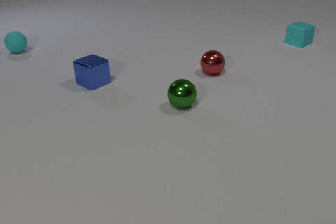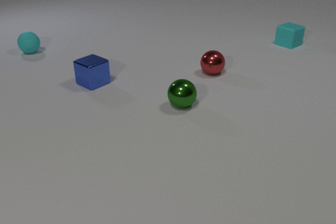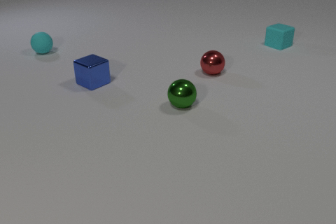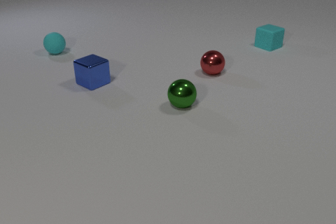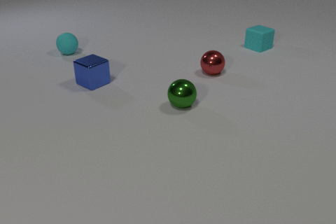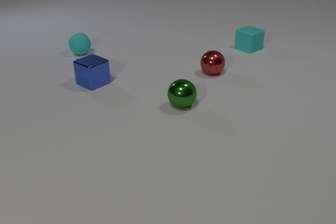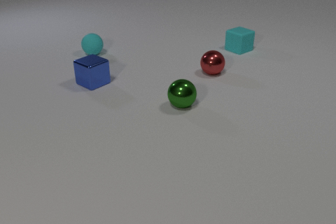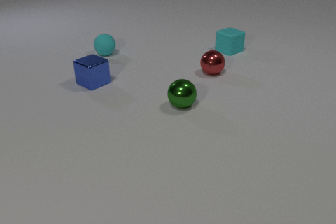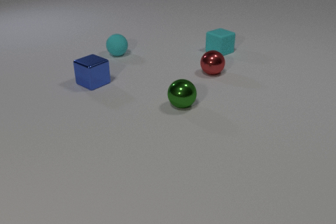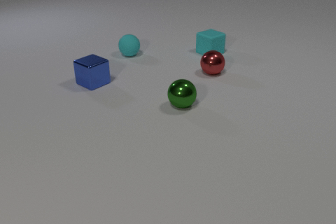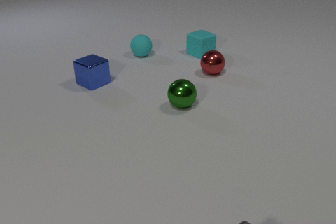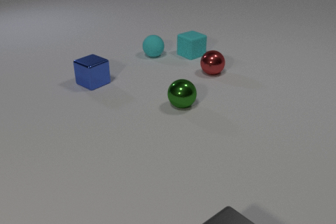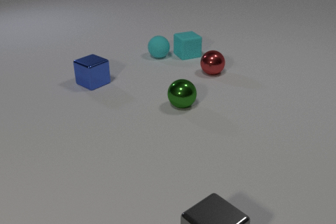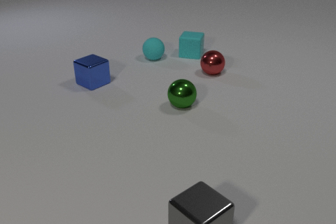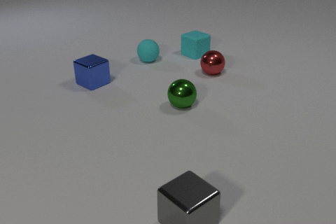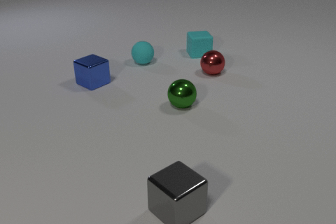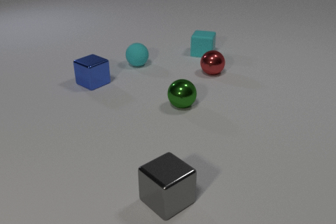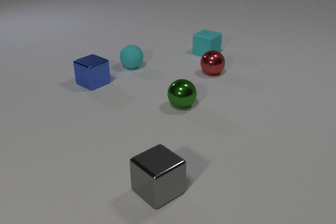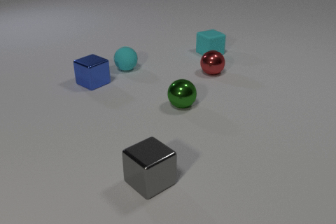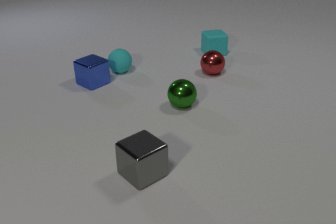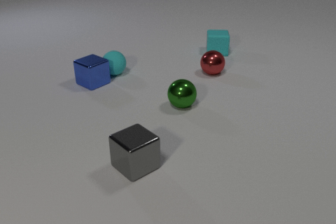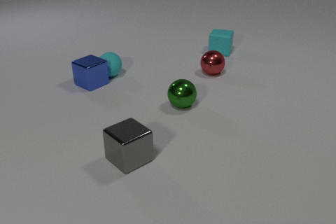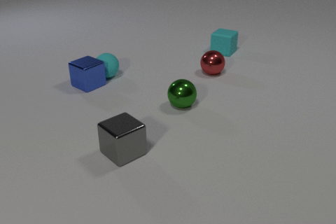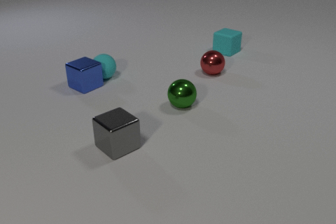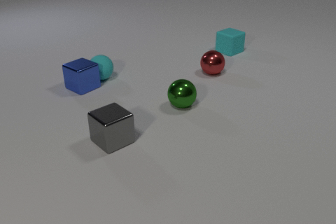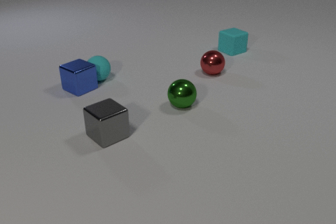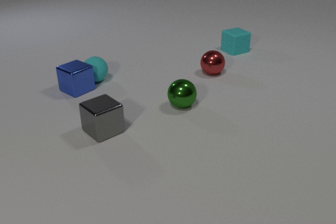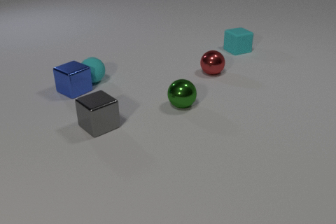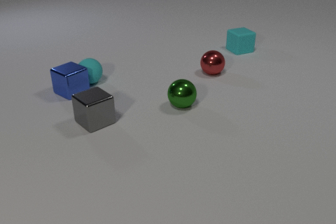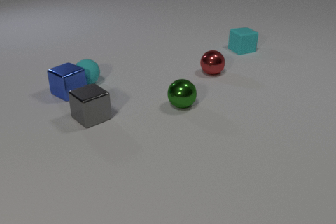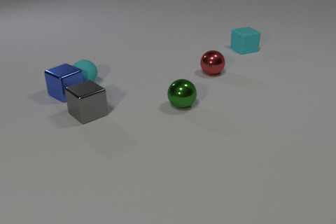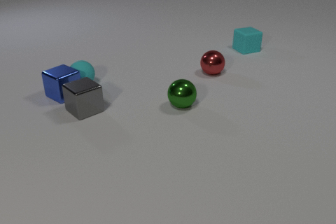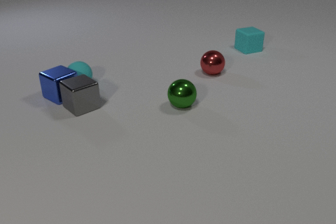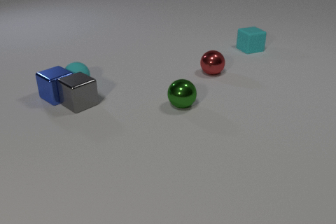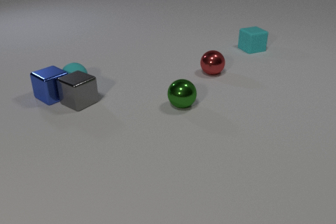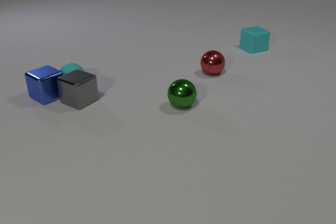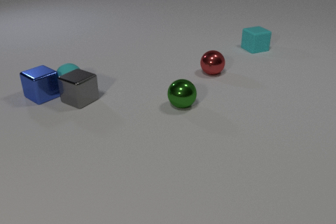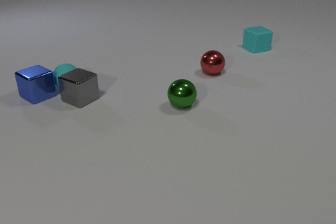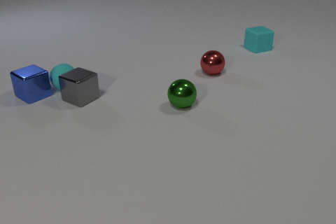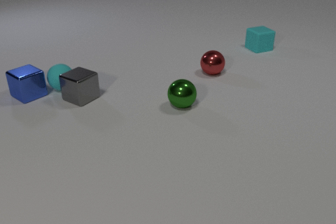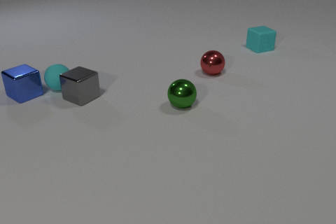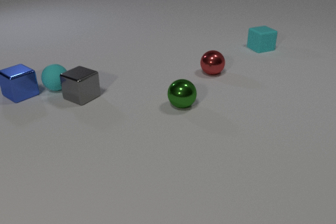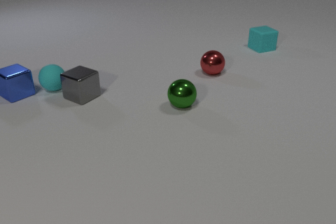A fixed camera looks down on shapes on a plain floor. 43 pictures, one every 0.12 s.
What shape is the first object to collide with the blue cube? sphere.
Are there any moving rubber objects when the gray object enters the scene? yes.
What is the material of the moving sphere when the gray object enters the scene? rubber.
0.00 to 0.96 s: The cyan rubber sphere rolls to the right. The cyan rubber cube slides to the left and toward the camera.
0.96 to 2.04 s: The cyan rubber sphere rolls toward the camera and to the right. The cyan rubber cube slides to the left and toward the camera. The gray metal cube comes in at the bottom edge, slides away from the camera and to the left. The cyan rubber sphere and the cyan rubber cube collide.
2.04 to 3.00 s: The cyan rubber sphere rolls to the left and toward the camera. The cyan rubber cube slides to the right. The blue metal cube slides to the left and toward the camera. The gray metal cube slides away from the camera and to the left. The cyan rubber sphere and the blue metal cube collide.
3.00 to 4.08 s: The cyan rubber sphere rolls to the left and toward the camera. The cyan rubber cube slides to the right and away from the camera. The blue metal cube slides to the left and toward the camera. The gray metal cube slides away from the camera. The blue metal cube and the gray metal cube collide.
4.08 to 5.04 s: The cyan rubber sphere rolls to the left. The cyan rubber cube slides to the right and away from the camera. The blue metal cube slides to the left and away from the camera. The gray metal cube slides away from the camera. The cyan rubber sphere and the gray metal cube collide.
